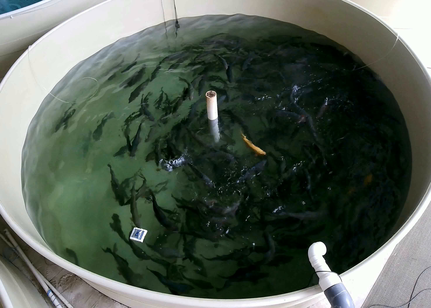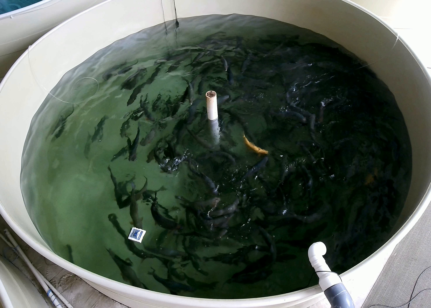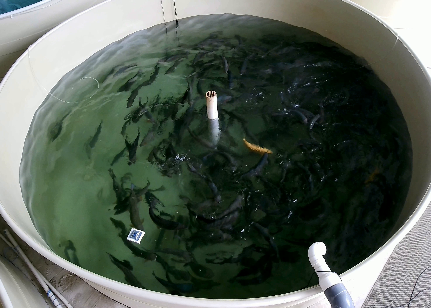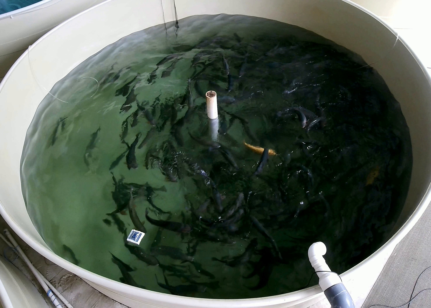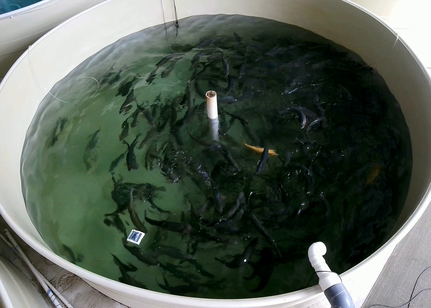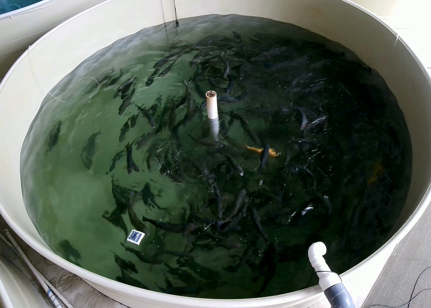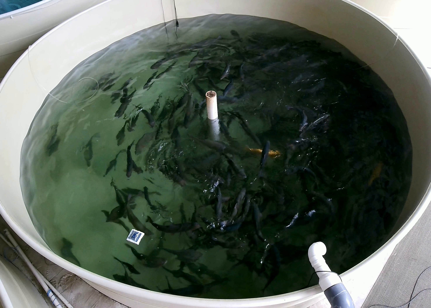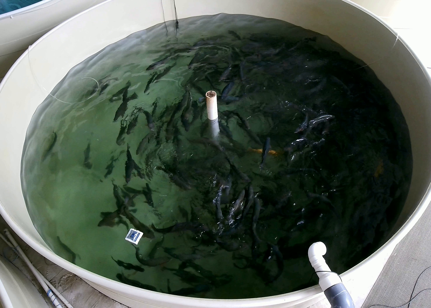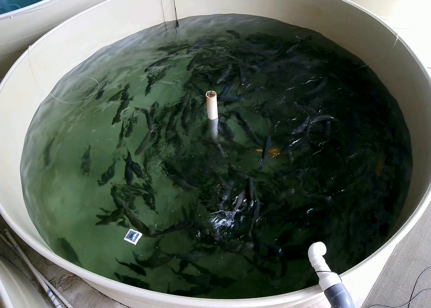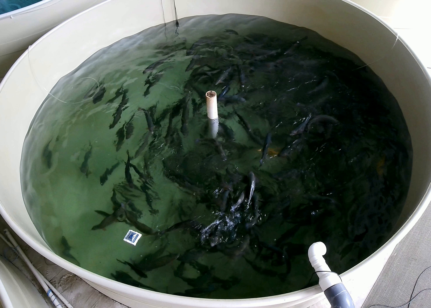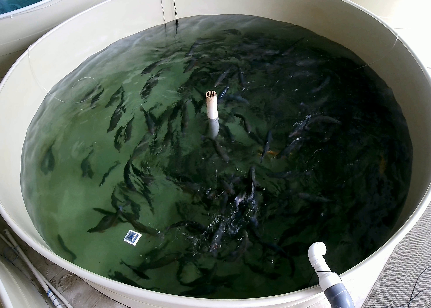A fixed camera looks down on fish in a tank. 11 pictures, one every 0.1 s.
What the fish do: Weak feeding.
